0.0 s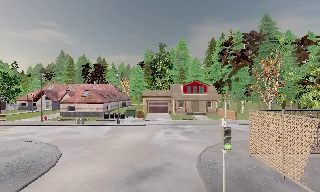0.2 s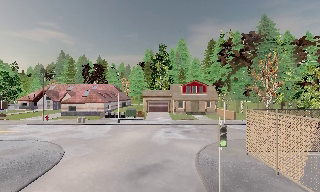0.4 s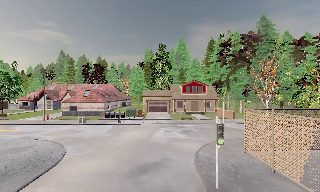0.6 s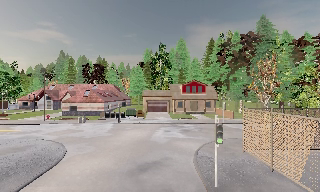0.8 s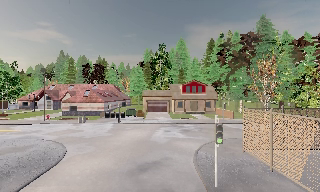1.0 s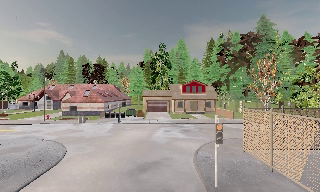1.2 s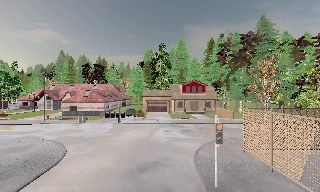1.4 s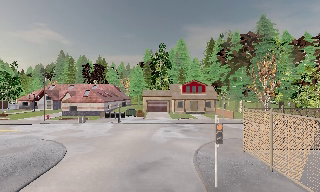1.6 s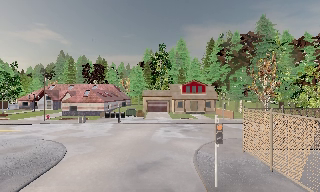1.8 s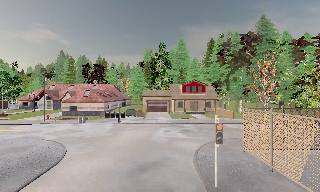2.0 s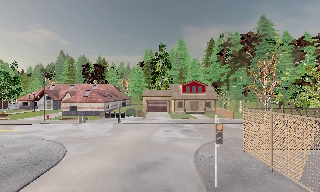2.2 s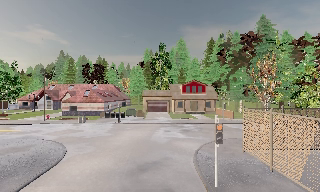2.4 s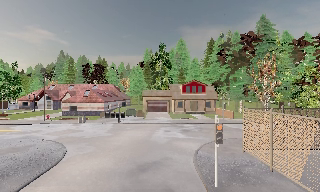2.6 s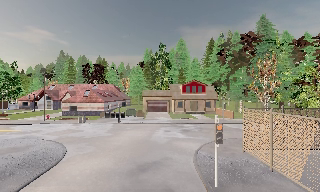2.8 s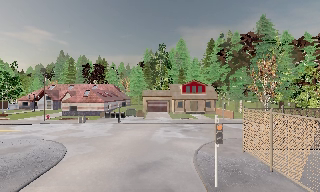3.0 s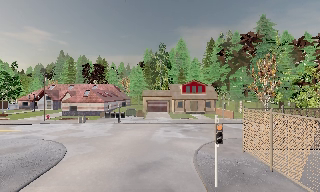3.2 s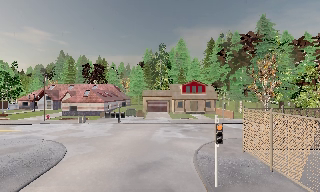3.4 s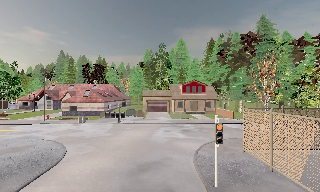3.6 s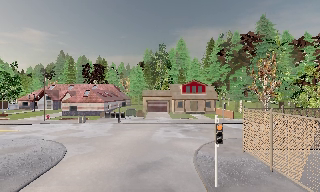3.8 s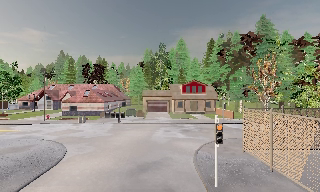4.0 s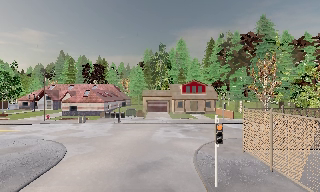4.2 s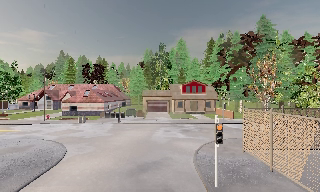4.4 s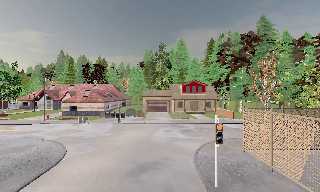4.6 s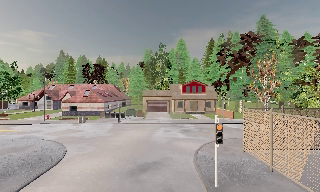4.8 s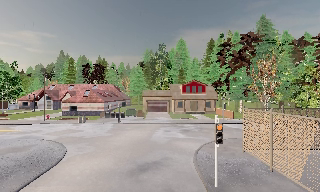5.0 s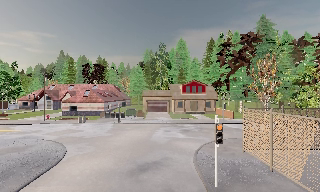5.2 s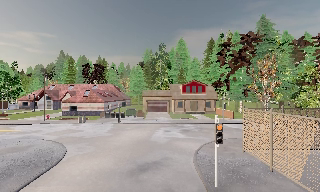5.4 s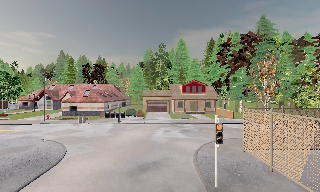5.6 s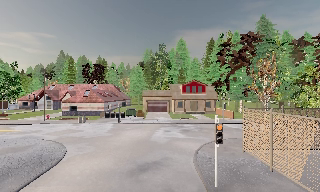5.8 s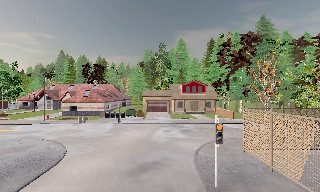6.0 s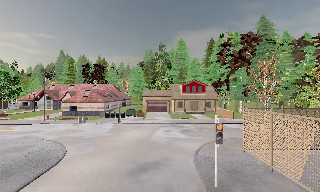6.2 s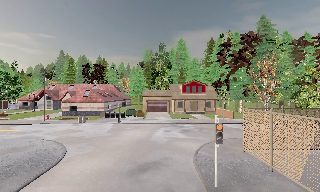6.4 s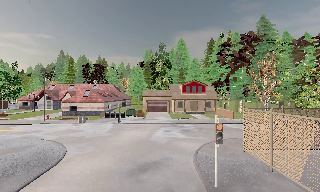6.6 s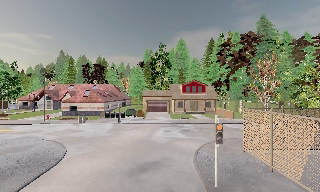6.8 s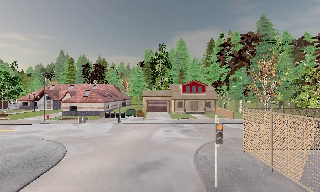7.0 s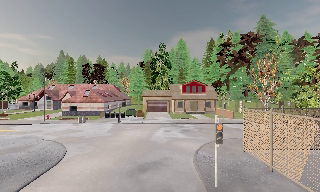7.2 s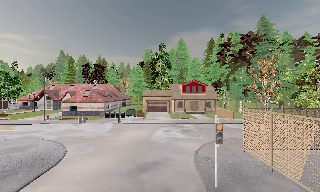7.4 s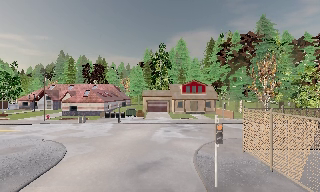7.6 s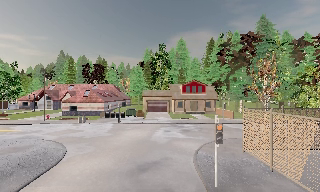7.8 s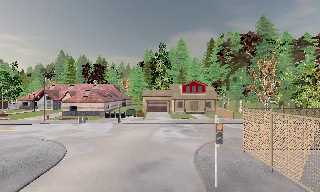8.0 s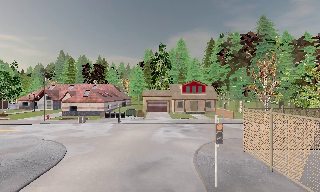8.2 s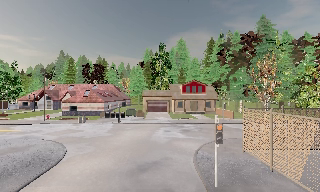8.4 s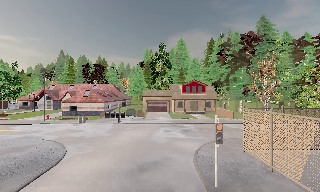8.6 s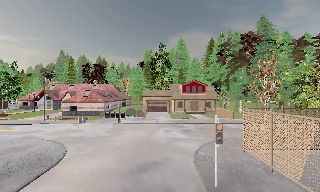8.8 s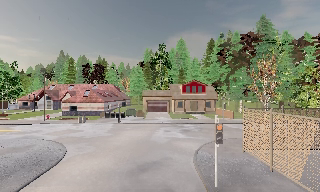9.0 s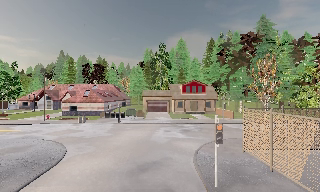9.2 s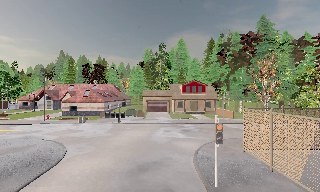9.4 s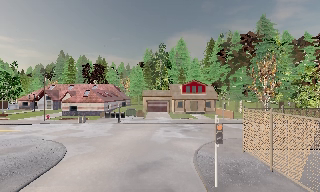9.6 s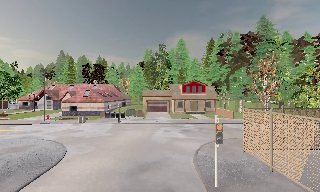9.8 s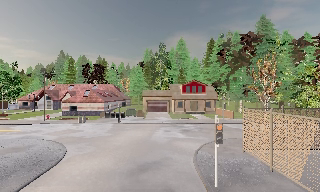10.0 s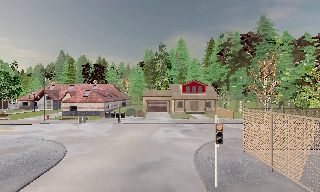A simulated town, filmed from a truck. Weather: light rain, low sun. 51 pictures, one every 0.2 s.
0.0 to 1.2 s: The camera travels backward, about 0.5 m, so what stands in front gets smaller. It loses speed.
1.2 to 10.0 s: The camera keeps its place and its aim.
The film runs backward here.
